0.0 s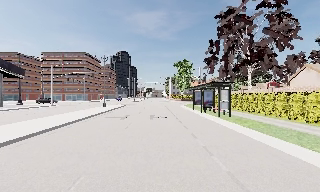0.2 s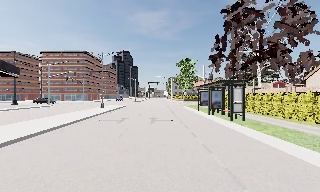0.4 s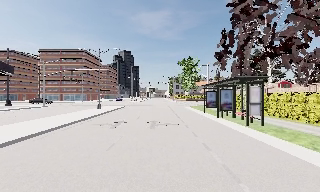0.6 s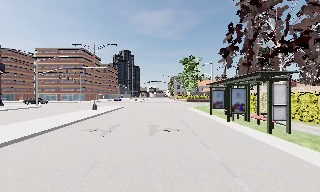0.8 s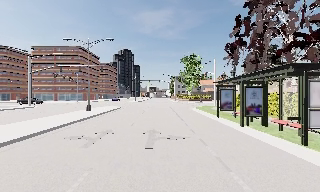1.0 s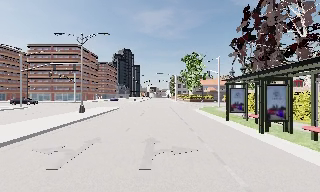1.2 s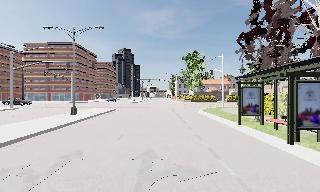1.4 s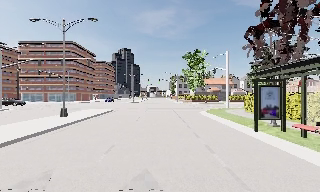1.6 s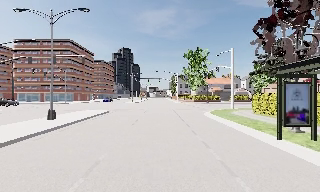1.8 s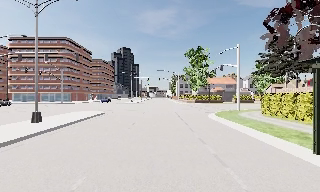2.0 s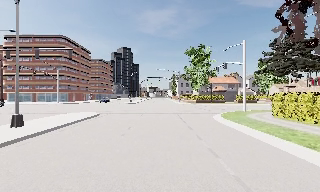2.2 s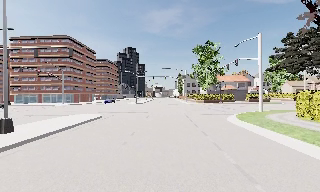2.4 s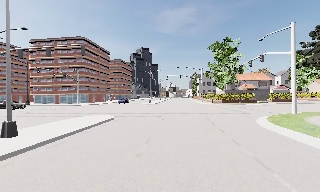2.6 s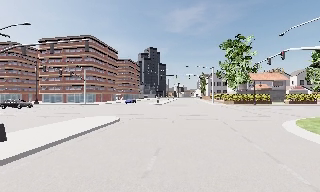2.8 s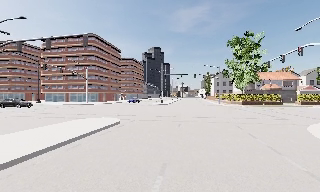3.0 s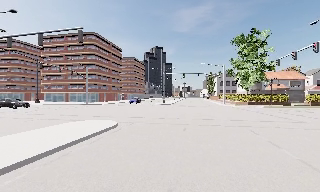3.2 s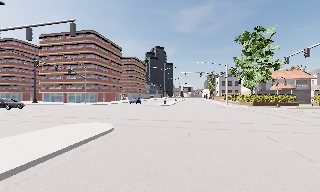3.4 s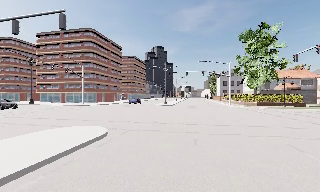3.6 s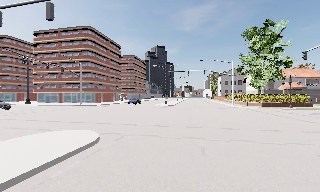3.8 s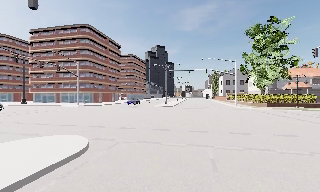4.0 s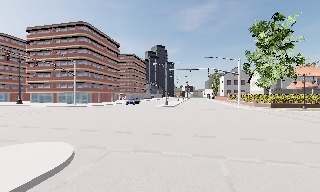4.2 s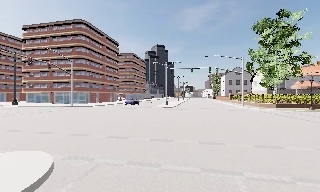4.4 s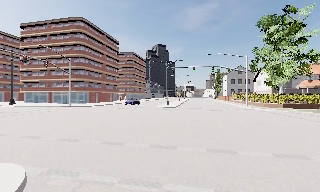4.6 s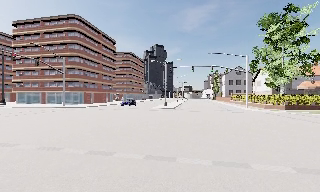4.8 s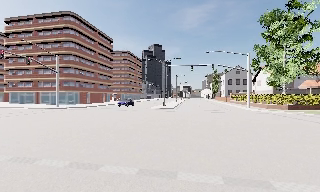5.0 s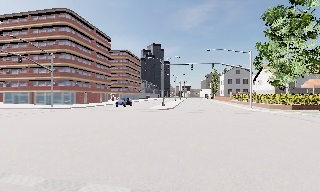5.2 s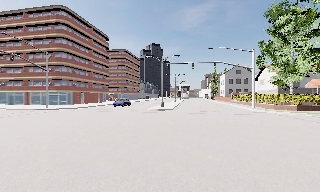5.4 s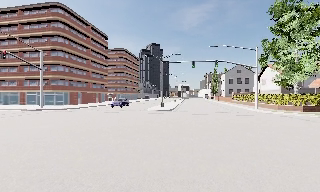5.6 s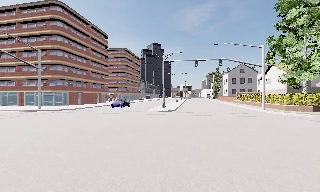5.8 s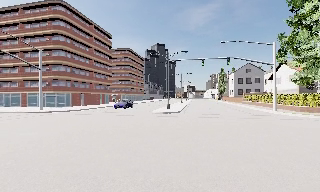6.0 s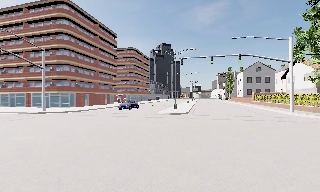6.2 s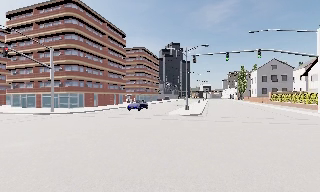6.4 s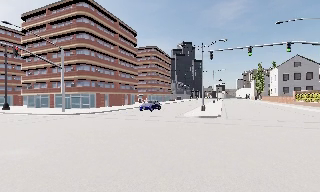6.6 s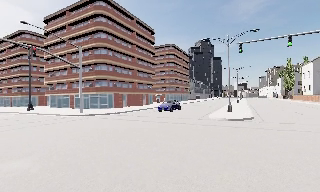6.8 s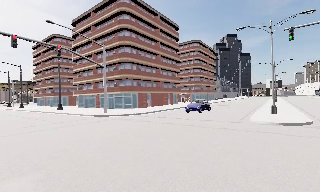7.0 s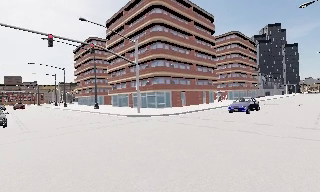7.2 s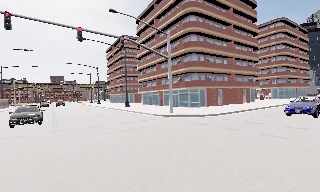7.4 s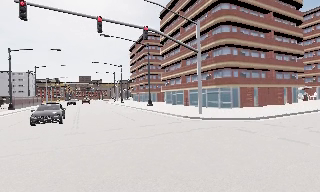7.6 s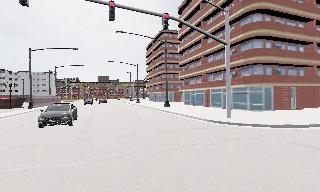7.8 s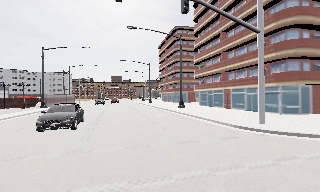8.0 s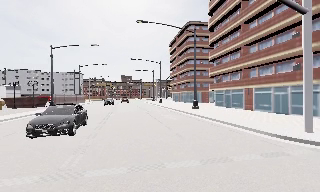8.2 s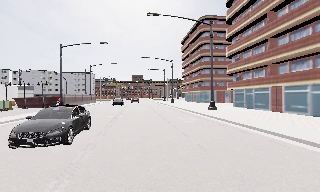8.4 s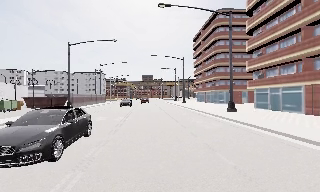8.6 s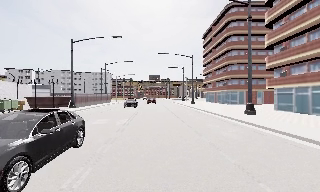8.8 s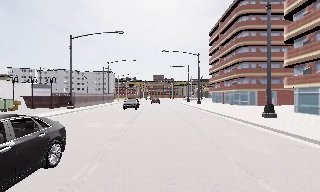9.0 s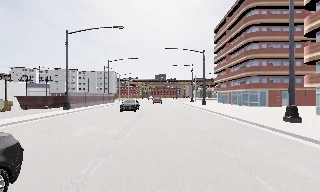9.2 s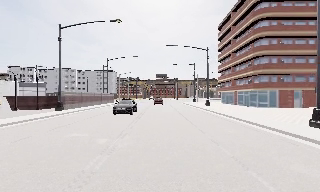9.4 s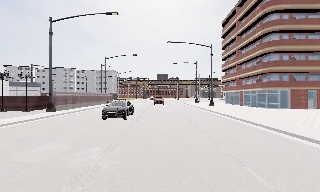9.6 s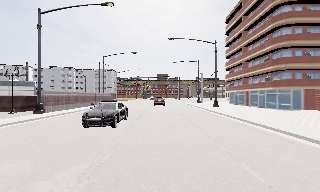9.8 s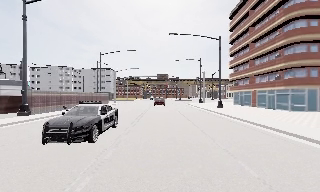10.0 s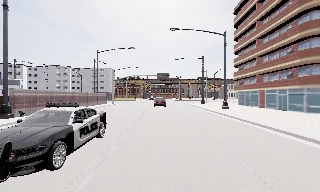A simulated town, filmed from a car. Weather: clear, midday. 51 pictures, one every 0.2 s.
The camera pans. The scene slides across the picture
to the right.
The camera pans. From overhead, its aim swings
counterclockwise.
0.0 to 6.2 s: The scene slides to the right, as the camera pans about 20 degrees to its left. It travels forward, about 40 m, so what stands in front looms larger. It loses speed.
6.2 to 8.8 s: The camera pans to its left, which is counterclockwise from overhead, by about 70 degrees. It travels forward, about 20 m.
8.8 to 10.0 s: The camera travels forward, about 11 m, so what stands in front looms larger.
The film runs forward here.
